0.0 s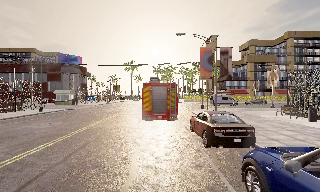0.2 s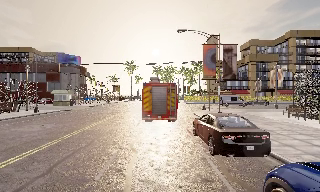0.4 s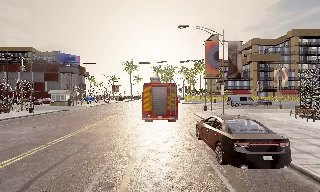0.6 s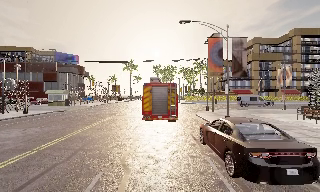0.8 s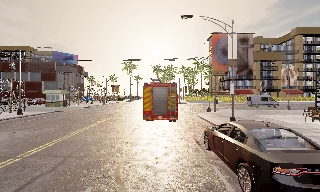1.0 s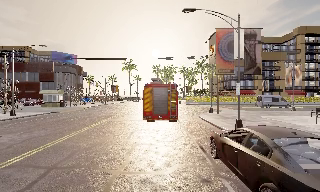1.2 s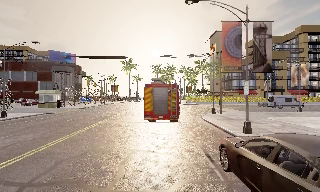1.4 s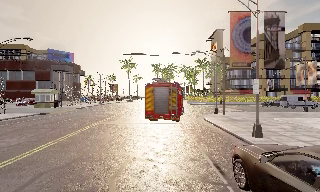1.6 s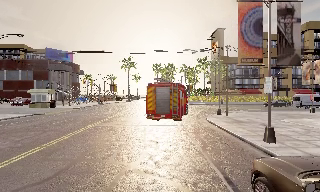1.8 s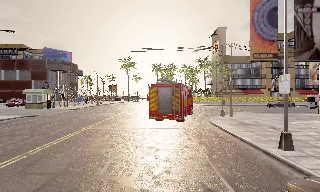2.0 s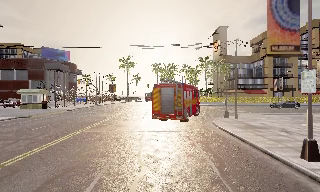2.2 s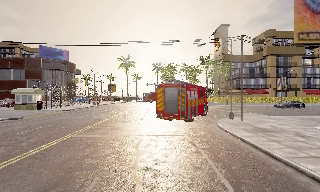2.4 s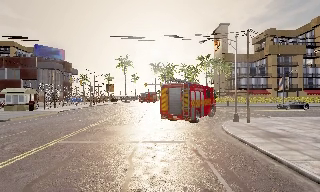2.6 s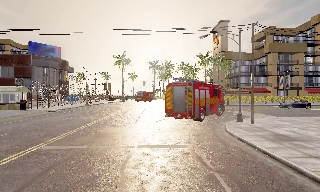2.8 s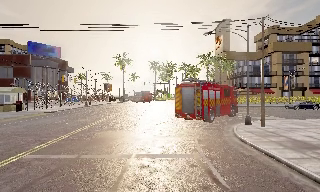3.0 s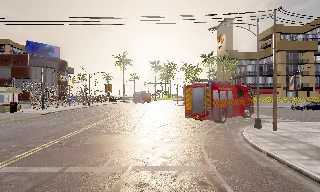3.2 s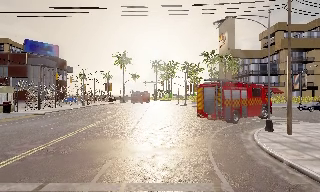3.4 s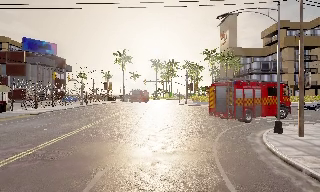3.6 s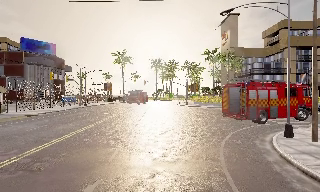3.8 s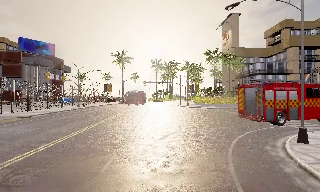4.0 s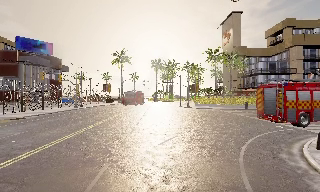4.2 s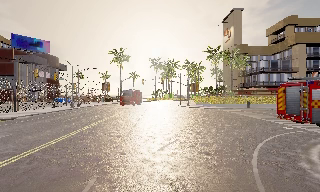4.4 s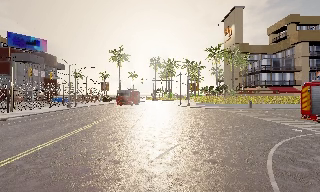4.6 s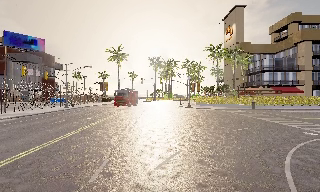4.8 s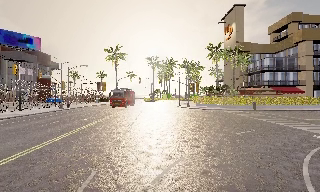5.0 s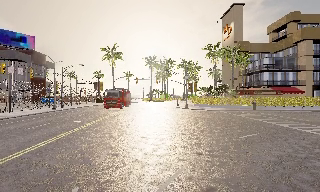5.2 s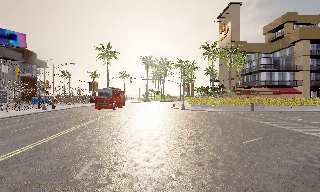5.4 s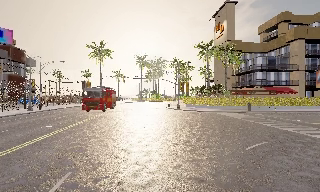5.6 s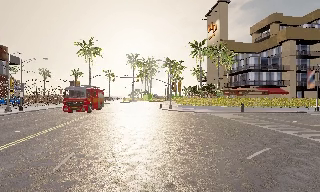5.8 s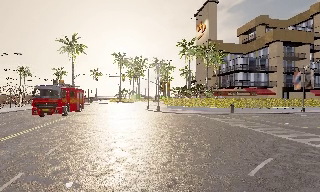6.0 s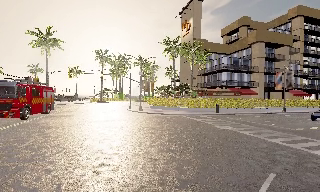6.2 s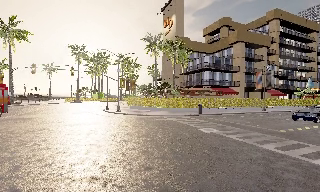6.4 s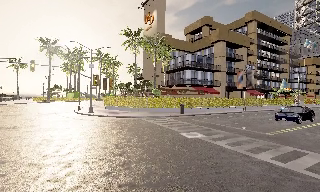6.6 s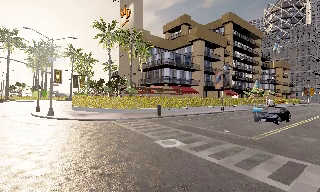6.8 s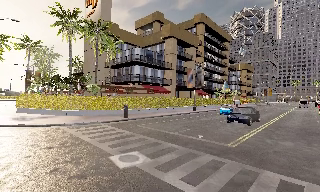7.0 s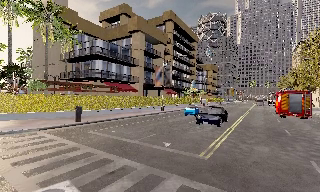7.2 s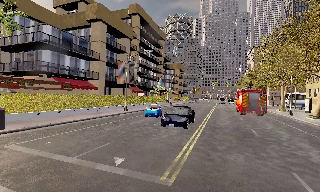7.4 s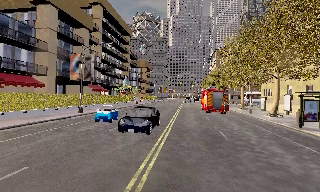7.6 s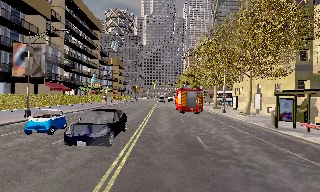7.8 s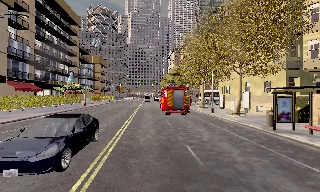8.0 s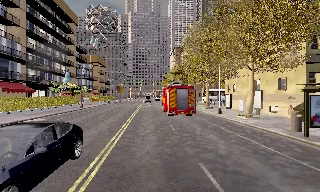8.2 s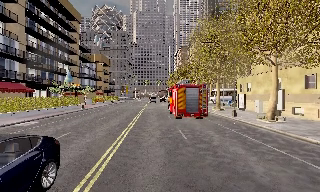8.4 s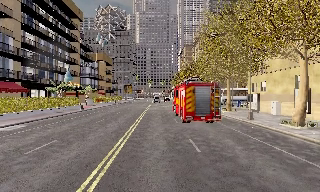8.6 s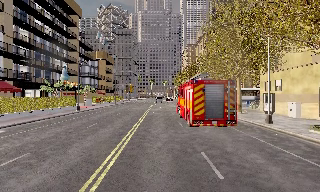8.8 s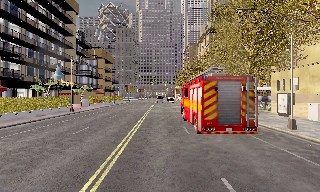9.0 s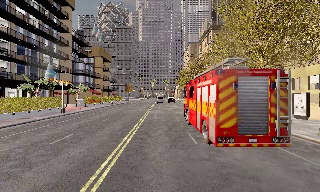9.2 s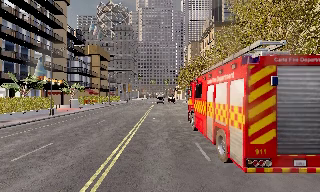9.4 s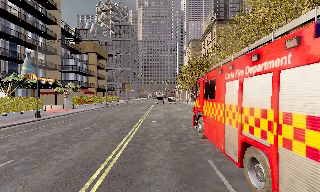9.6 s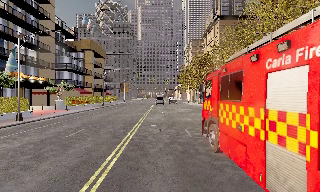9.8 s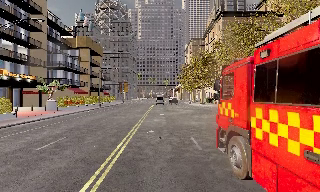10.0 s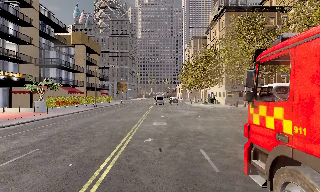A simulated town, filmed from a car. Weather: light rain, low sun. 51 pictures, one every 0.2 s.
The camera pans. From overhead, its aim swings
clockwise.
The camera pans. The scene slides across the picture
to the left.
0.0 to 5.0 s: The camera travels forward, about 25 m, so what stands in front looms larger.
5.0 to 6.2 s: The scene slides to the left, as the camera pans about 20 degrees to its right. It travels forward, about 8 m, so what stands in front looms larger. It gains speed.
6.2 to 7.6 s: The scene slides to the left, as the camera pans about 65 degrees to its right. It travels forward, about 14 m.
7.6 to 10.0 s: The camera travels forward, about 25 m, so what stands in front looms larger.
The film runs forward here.
